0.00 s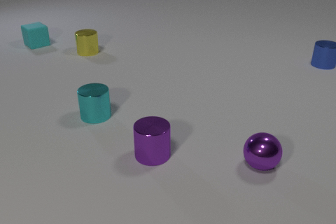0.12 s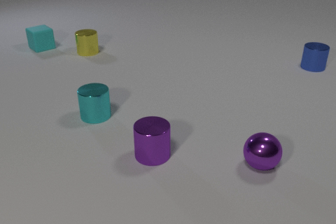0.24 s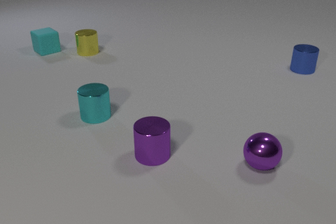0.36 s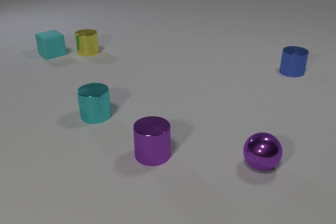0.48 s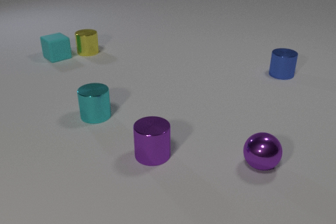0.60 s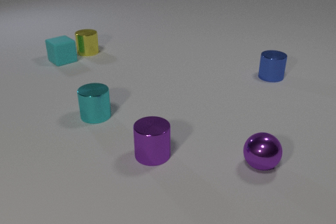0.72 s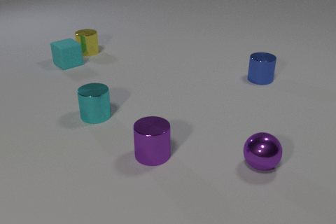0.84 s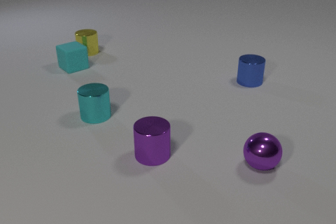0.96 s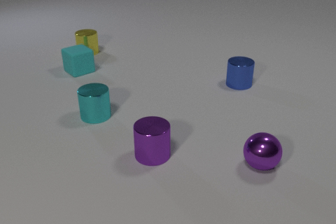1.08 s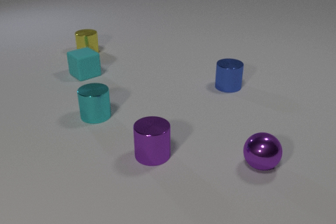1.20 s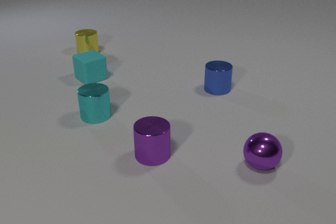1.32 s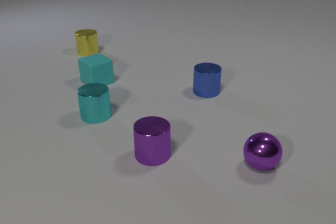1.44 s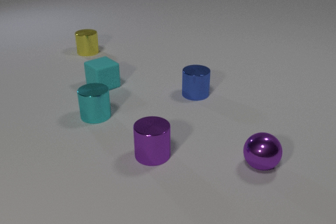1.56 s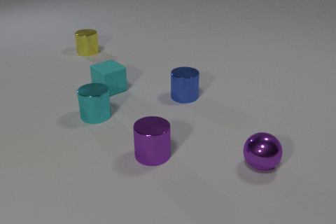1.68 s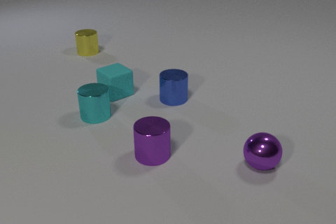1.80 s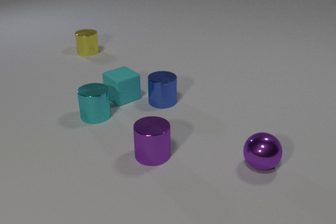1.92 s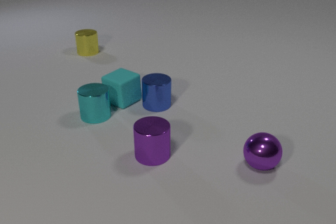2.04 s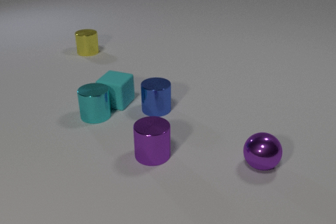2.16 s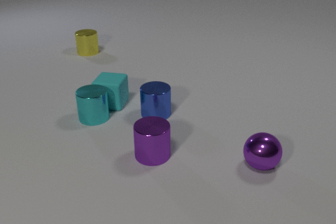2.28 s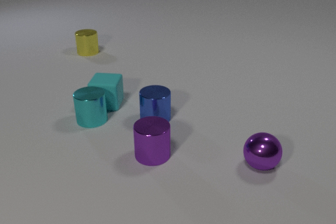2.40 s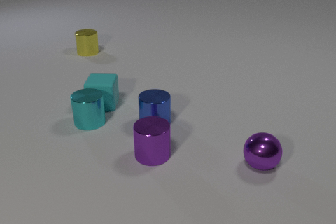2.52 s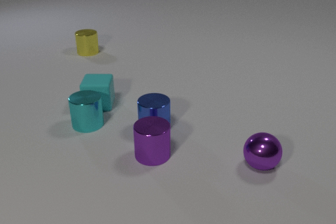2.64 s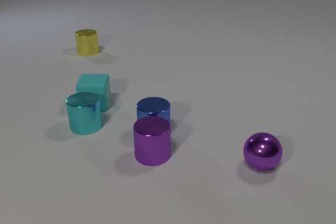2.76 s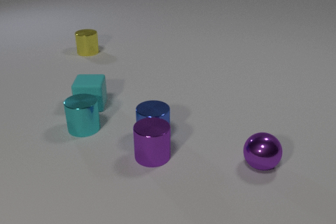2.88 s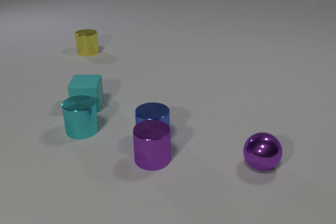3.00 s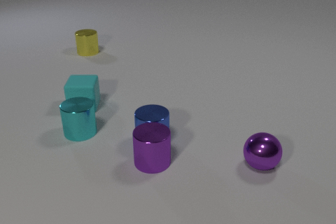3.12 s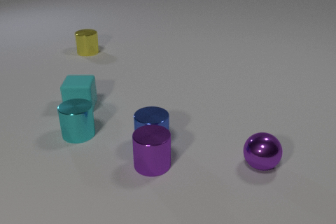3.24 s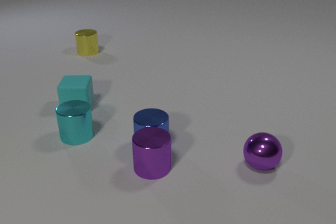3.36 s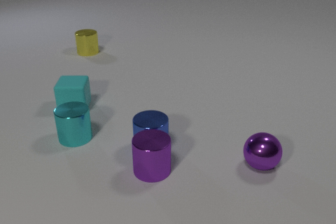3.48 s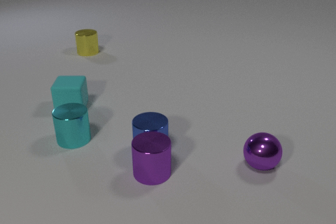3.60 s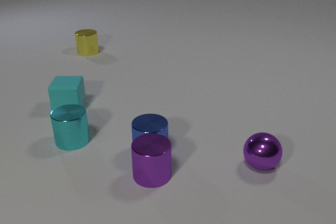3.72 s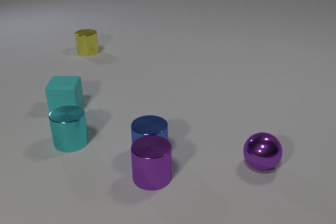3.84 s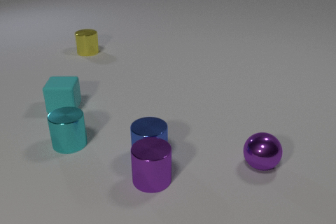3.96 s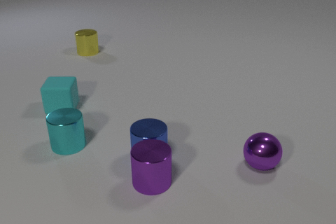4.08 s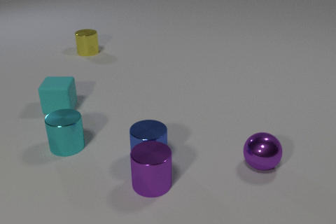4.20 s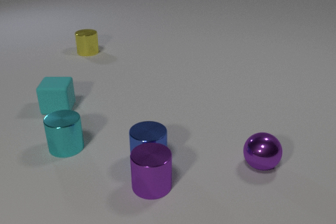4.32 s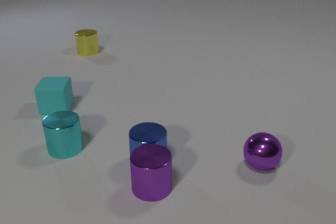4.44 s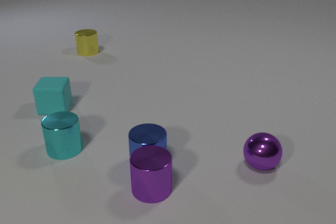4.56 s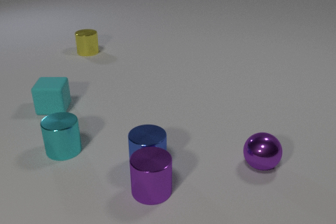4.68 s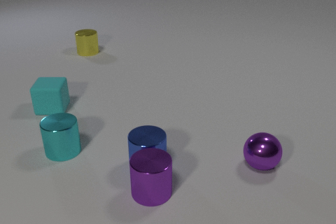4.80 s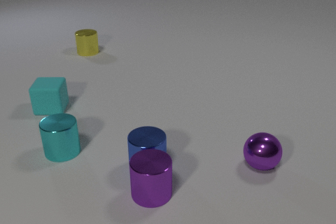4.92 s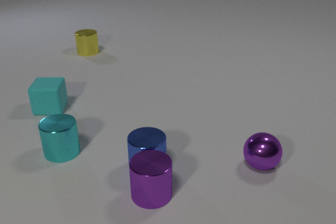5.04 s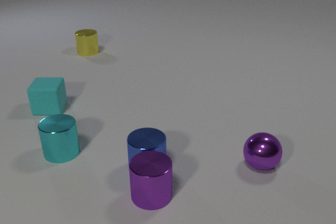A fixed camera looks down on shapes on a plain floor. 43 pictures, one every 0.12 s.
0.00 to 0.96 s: The cyan rubber cube slides toward the camera and to the right. The blue metal cylinder slides to the left and toward the camera.
0.96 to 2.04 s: The cyan rubber cube slides toward the camera and to the right, spins so that its near face slides to the right, counterclockwise seen from above. The blue metal cylinder slides to the left and toward the camera. The cyan rubber cube and the blue metal cylinder collide.
2.04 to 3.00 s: The cyan rubber cube slides to the left, spins so that its near face slides to the right, counterclockwise seen from above. The blue metal cylinder slides toward the camera. The cyan metal cylinder slides toward the camera and to the left. The purple metal cylinder slides toward the camera. The cyan rubber cube and the cyan metal cylinder collide. The blue metal cylinder and the purple metal cylinder collide.
3.00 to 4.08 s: The cyan rubber cube slides to the left. The blue metal cylinder slides toward the camera. The cyan metal cylinder slides toward the camera and to the left. The purple metal cylinder slides toward the camera.
4.08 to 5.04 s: The cyan rubber cube slides to the left. The blue metal cylinder slides toward the camera. The cyan metal cylinder slides toward the camera. The purple metal cylinder slides toward the camera.
How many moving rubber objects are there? 1.
What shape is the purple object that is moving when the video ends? cylinder.
How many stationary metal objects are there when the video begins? 4.
